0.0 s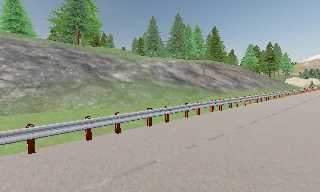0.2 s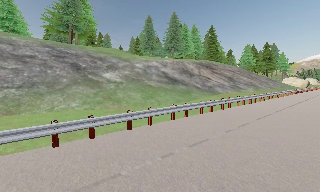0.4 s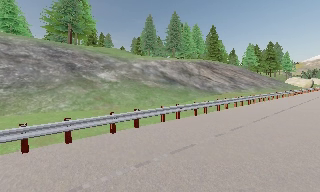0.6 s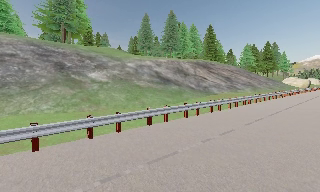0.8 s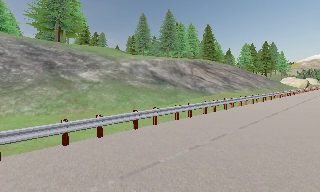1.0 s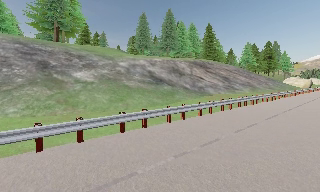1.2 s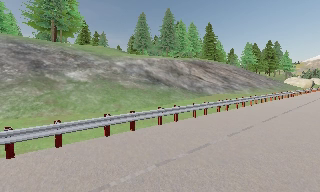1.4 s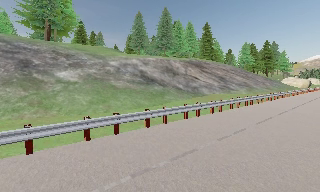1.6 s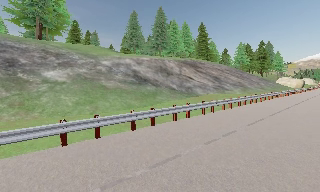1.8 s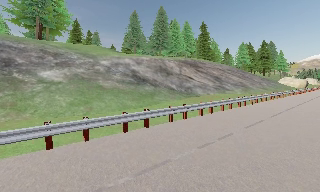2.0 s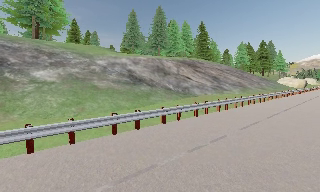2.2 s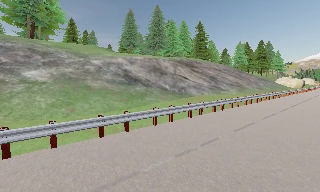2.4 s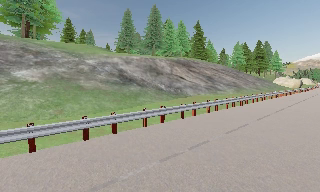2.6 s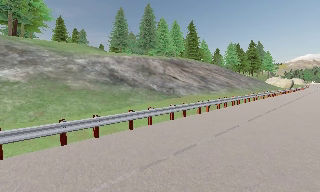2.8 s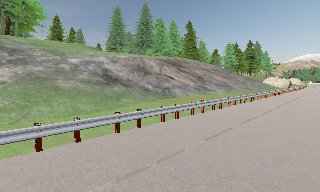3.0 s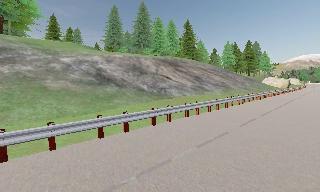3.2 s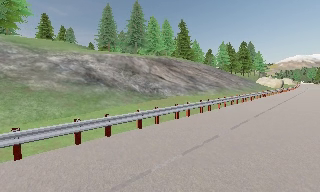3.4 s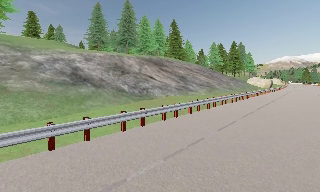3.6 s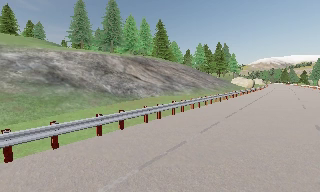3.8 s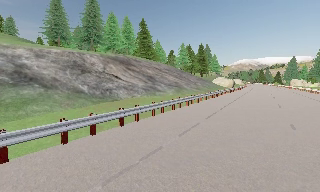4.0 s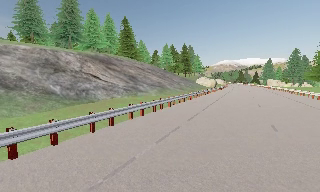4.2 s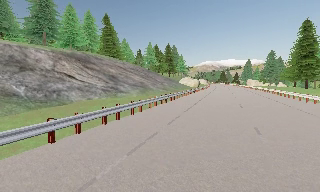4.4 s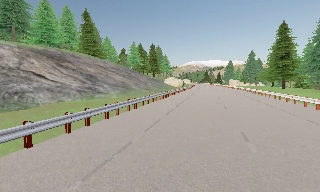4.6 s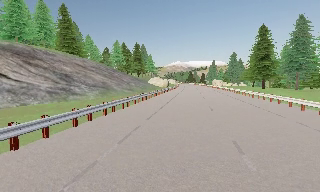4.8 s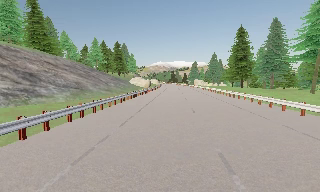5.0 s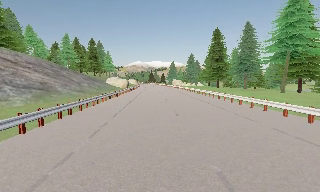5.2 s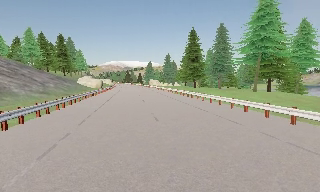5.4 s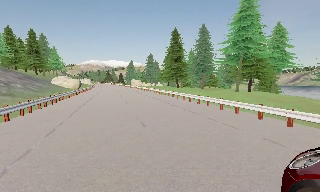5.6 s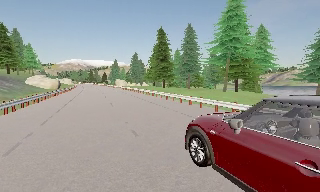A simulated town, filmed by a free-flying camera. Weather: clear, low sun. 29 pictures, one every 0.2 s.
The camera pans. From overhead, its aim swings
clockwise.
The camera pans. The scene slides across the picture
to the left.
0.0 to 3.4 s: The camera travels to its right and forward, about 10 m, so close, fixed things drift to the left.
3.4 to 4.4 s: The scene slides to the left, as the camera pans about 25 degrees to its right. It travels forward and to its right, about 3.5 m, so what stands in front looms larger. It gains speed.
4.4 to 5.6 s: The scene slides to the left, as the camera pans about 40 degrees to its right. It travels forward, about 7 m.
The film runs forward here.
